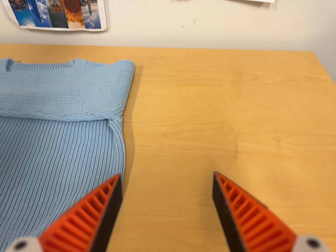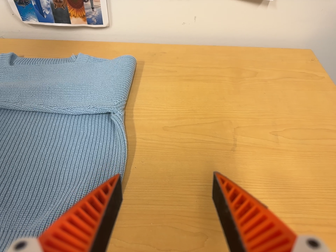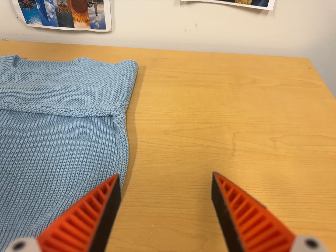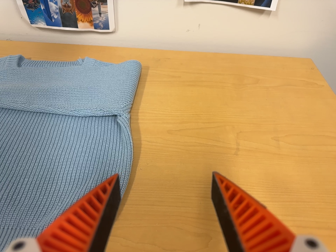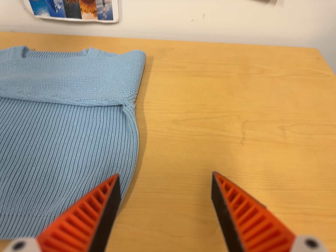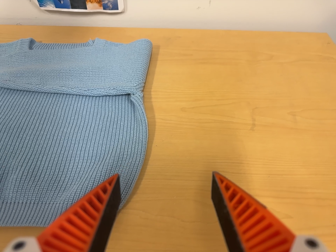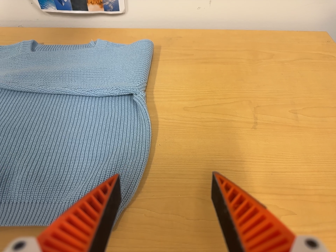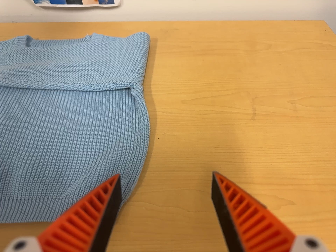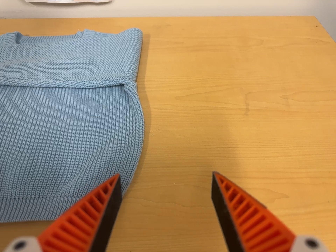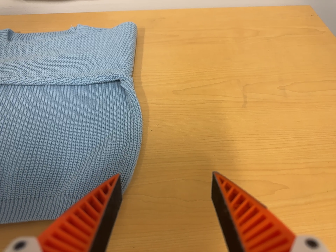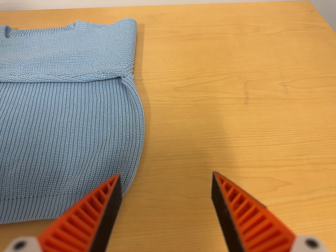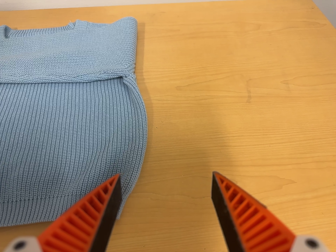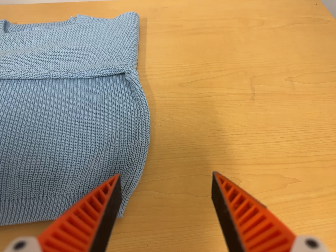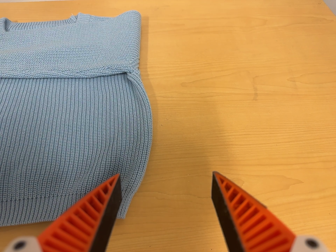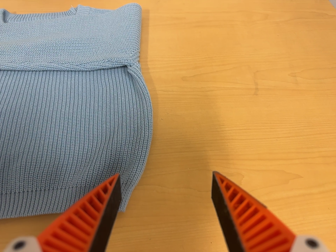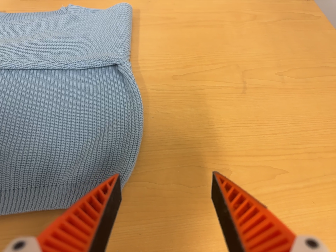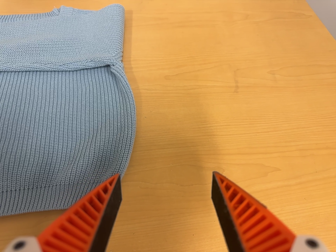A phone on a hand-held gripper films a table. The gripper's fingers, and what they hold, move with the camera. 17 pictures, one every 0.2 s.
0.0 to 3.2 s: The camera travels to its left, about 6 cm. Its aim tips toward the bottom of its view by about 10 degrees, and the scene shifts upward.
The film runs forward here.
